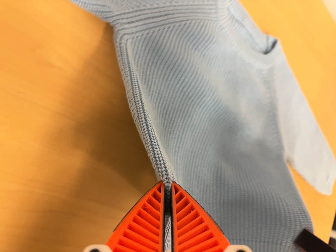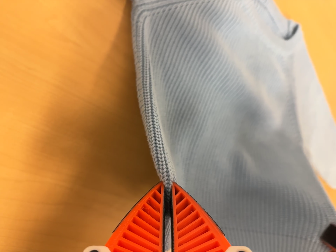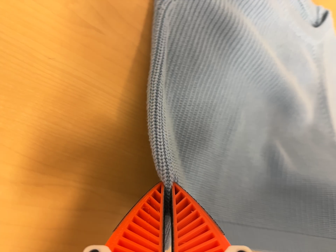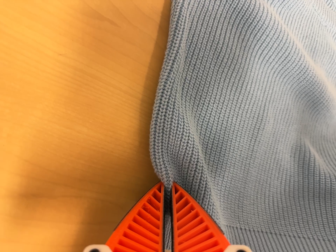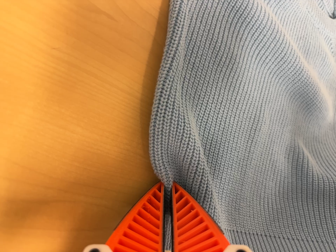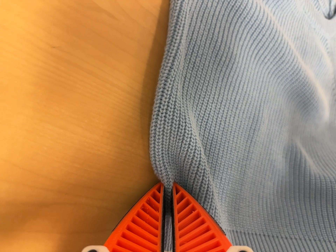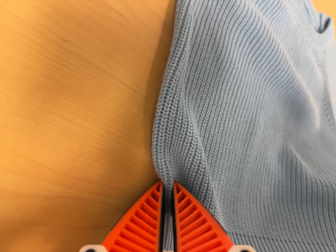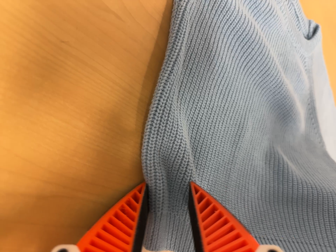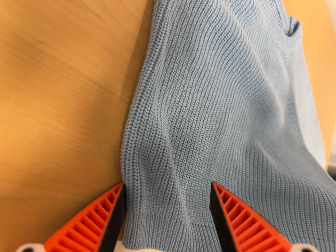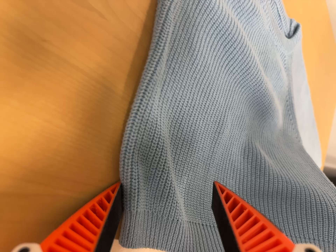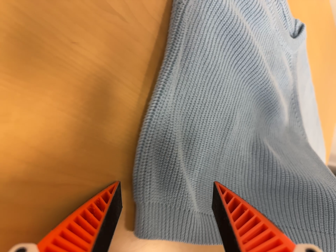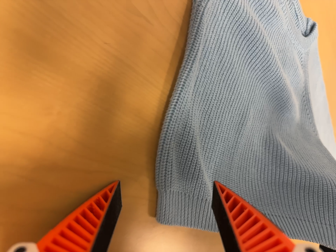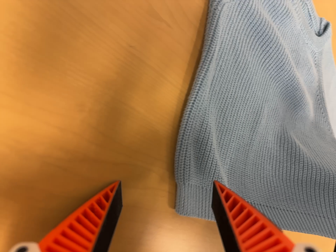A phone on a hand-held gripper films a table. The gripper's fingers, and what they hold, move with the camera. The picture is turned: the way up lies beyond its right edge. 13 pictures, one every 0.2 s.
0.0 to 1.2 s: The camera travels to its left and forward, about 14 cm, so close, fixed things drift to the right.
1.2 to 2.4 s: The camera travels backward, about 7 cm, so what stands in front gets smaller.
The film runs backward here.
